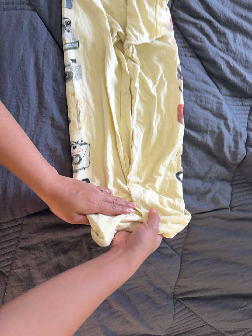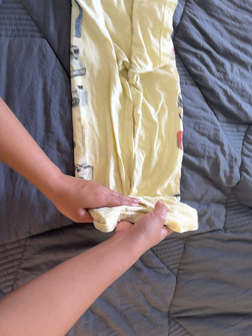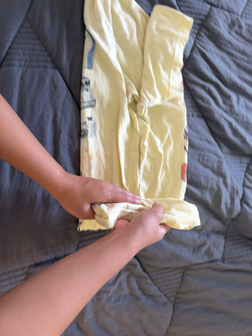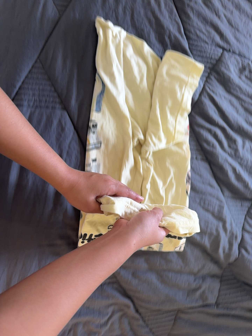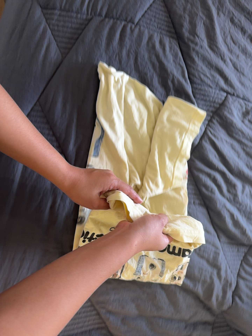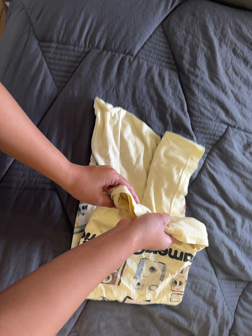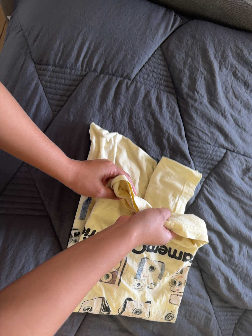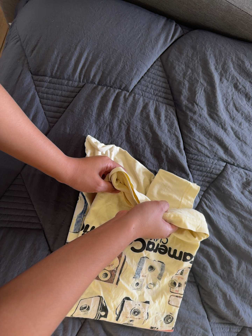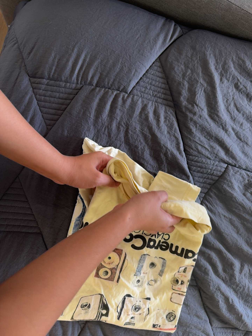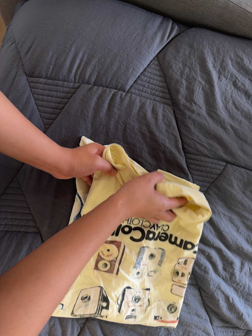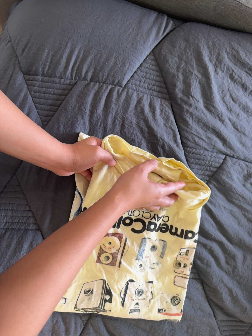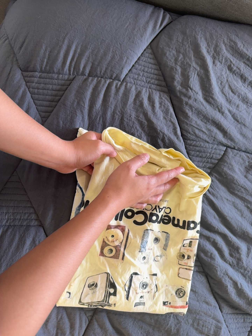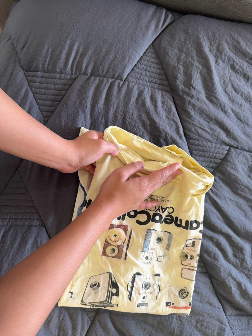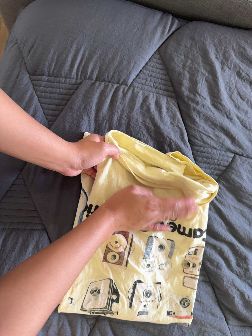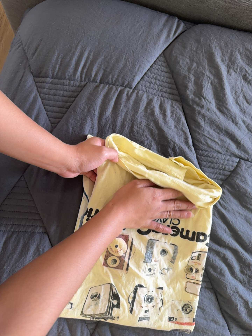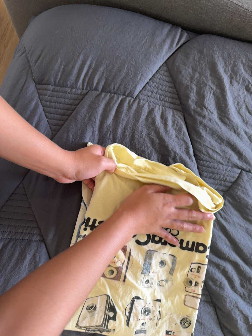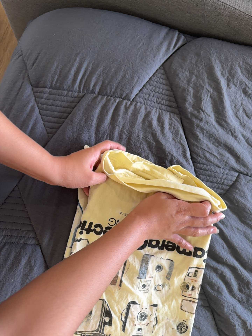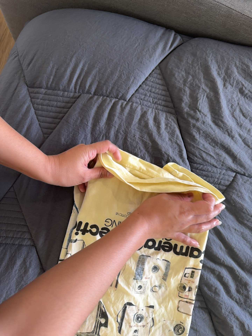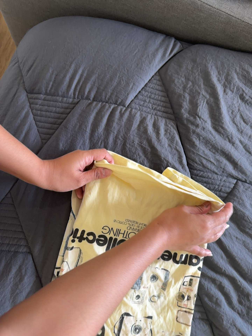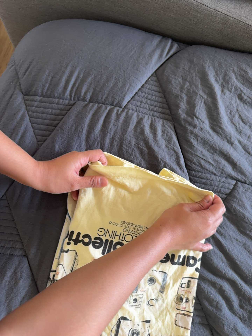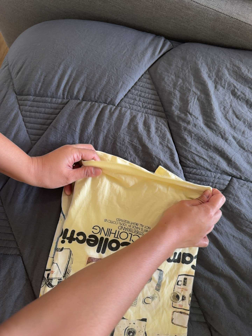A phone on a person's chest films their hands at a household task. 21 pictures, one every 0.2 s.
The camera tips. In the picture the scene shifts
downward.
0.0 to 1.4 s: The camera travels toward the top of its view, about 38 cm, so close, fixed things drift downward. It rolls about its line of sight by about 15 degrees, and the scene rotates clockwise.
1.4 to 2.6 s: The camera shifts only a little, or ends up much as it began.
2.6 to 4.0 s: The camera travels to its right, about 6 cm.
The film runs forward here.
